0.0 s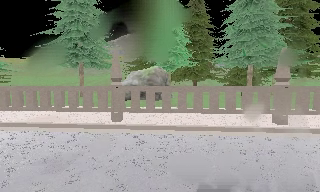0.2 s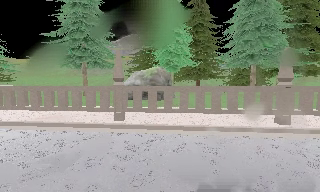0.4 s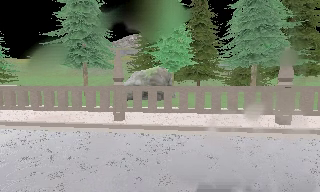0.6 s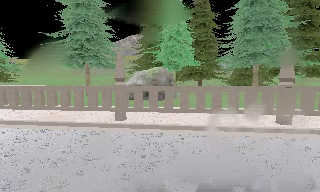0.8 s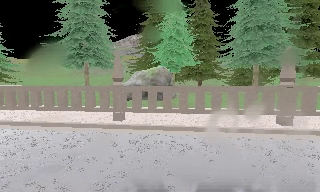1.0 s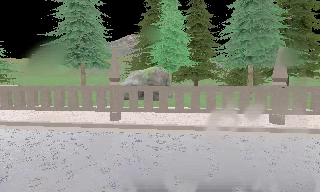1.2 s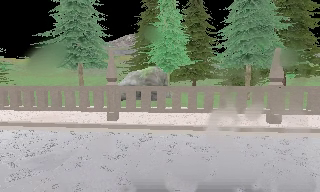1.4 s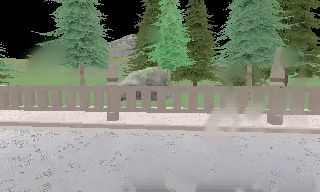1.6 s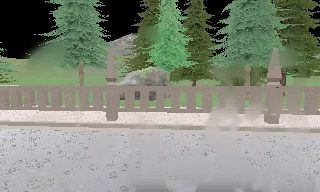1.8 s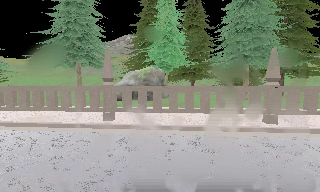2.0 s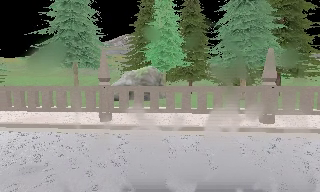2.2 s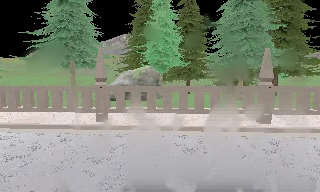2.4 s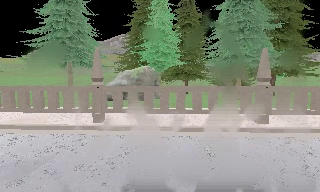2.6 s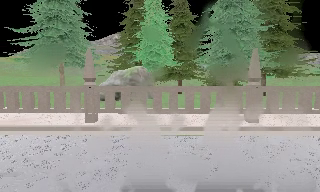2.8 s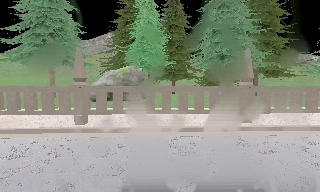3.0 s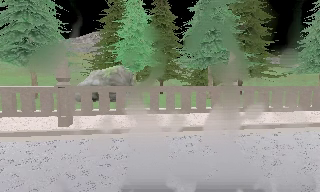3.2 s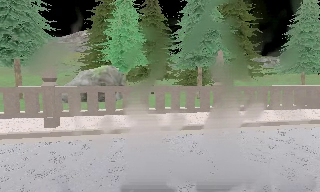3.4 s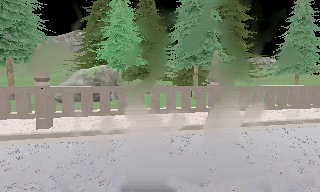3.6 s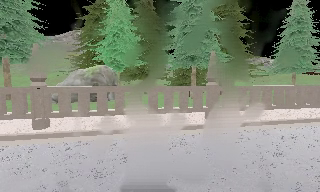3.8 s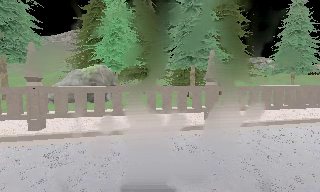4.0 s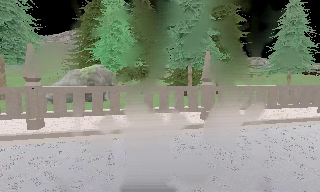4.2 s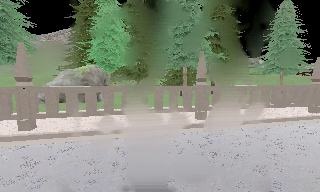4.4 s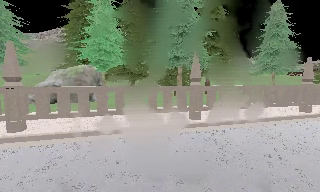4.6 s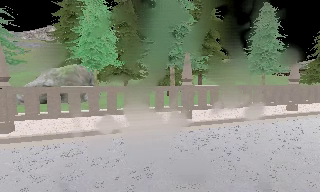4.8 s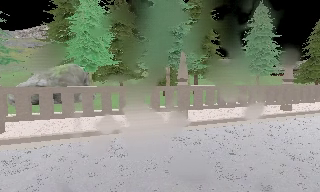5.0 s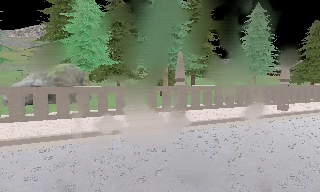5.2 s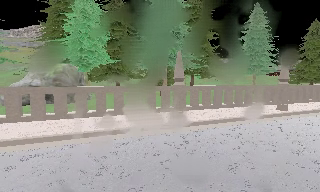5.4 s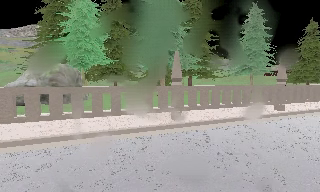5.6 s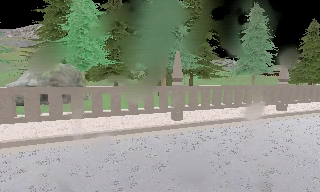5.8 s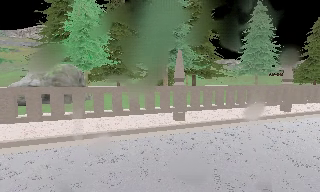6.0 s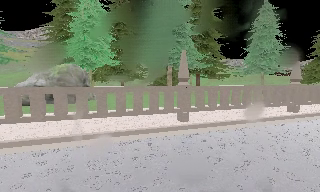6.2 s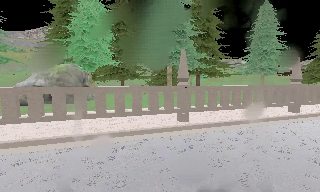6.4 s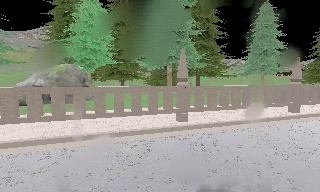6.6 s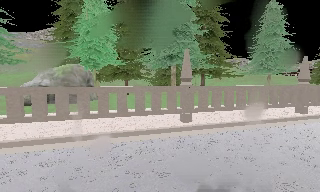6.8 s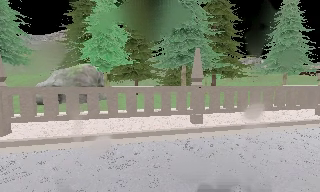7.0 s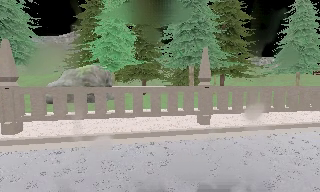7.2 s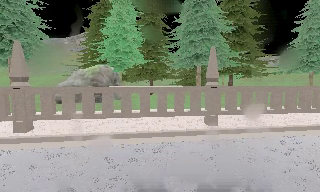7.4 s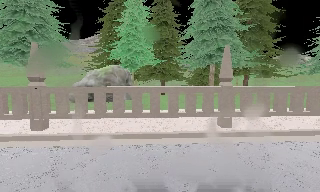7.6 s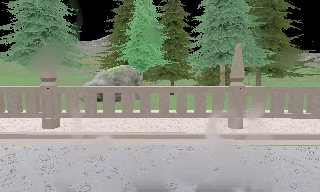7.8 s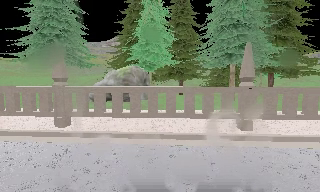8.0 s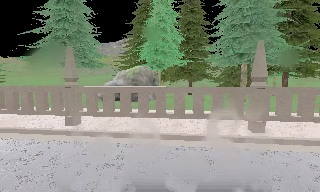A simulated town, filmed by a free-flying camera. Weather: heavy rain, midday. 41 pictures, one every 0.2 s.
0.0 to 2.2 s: The camera shifts only a little, or ends up much as it began.
2.2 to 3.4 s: The camera swings to its right by about 15 degrees, and the scene slides to the left.
3.4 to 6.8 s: The camera travels forward and to its right, about 1 m, so what stands in front looms larger.
6.8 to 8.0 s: The camera swings to its left by about 20 degrees, and the scene slides to the right.
The film runs backward here.
